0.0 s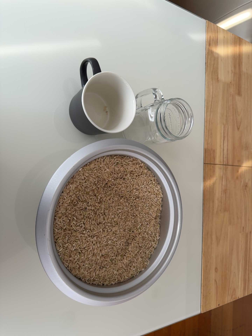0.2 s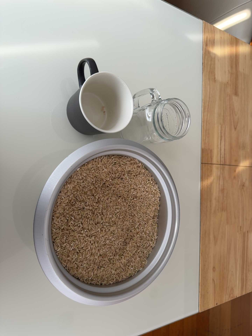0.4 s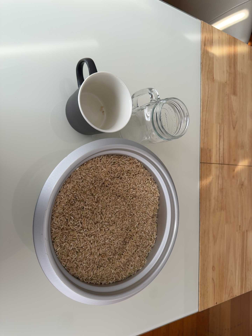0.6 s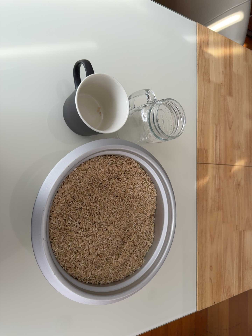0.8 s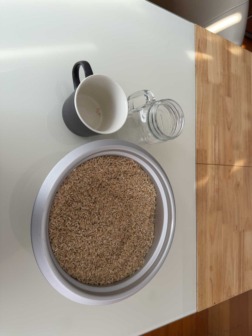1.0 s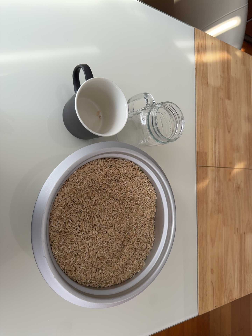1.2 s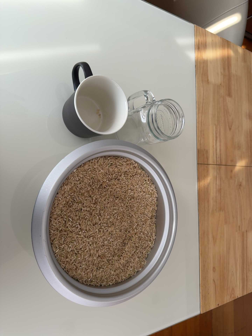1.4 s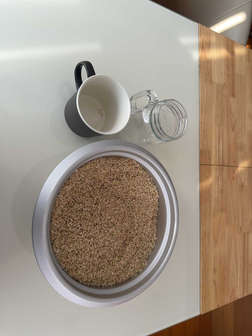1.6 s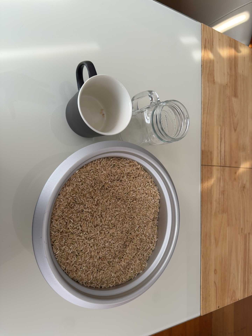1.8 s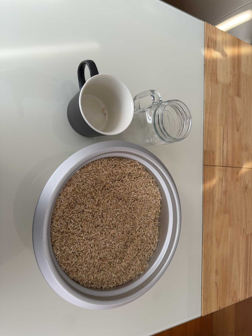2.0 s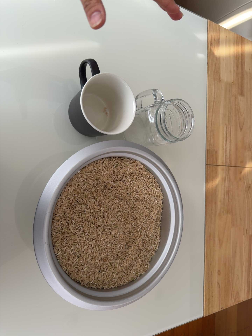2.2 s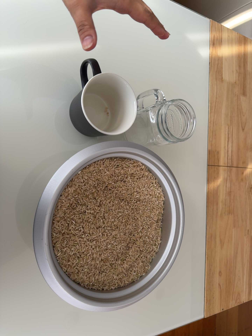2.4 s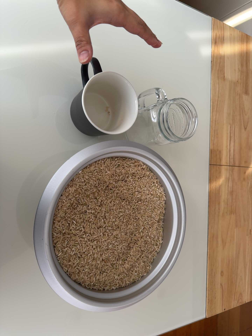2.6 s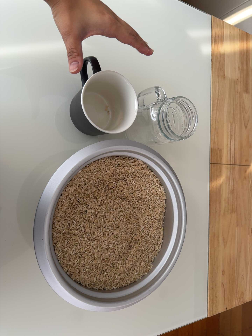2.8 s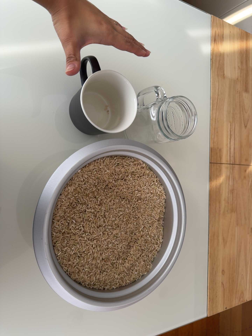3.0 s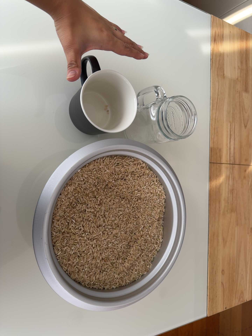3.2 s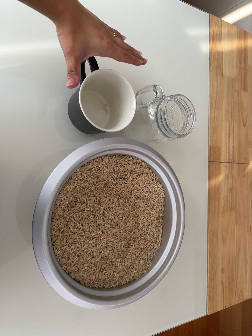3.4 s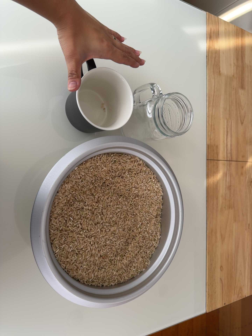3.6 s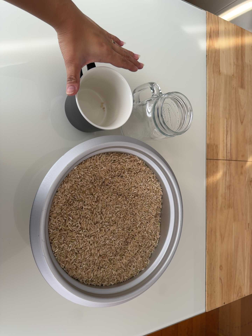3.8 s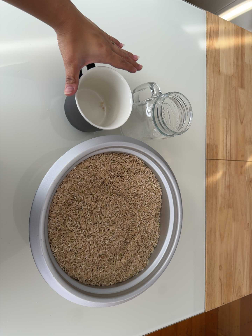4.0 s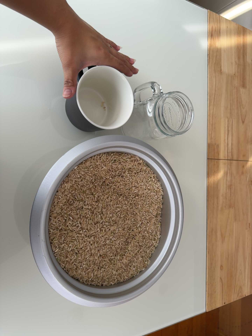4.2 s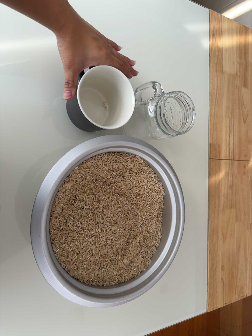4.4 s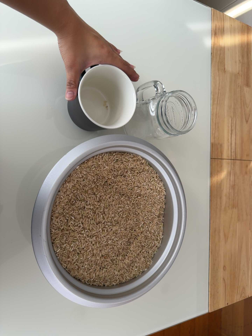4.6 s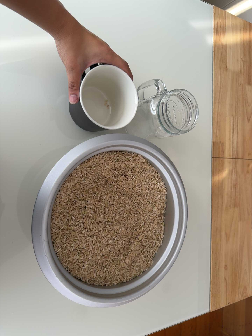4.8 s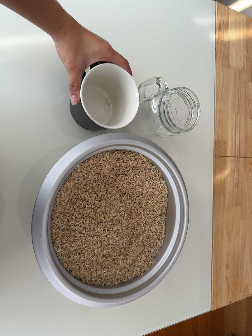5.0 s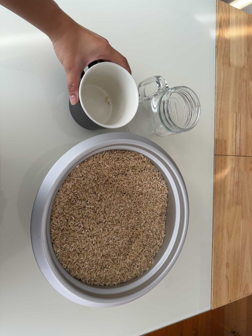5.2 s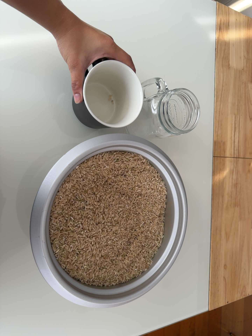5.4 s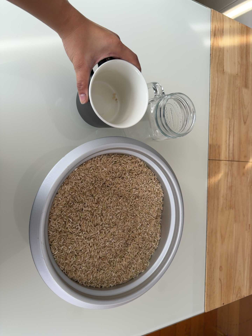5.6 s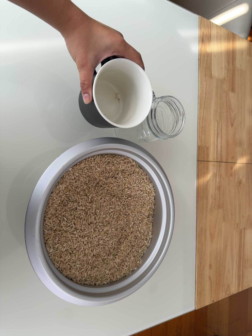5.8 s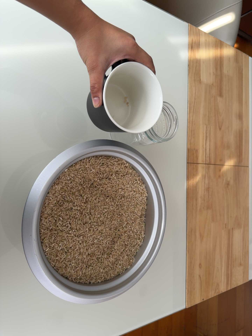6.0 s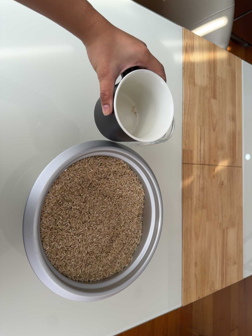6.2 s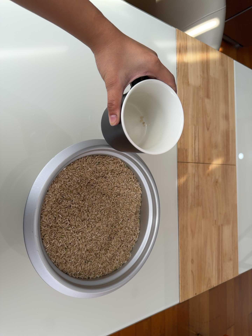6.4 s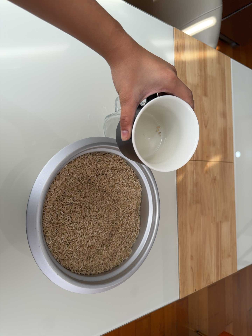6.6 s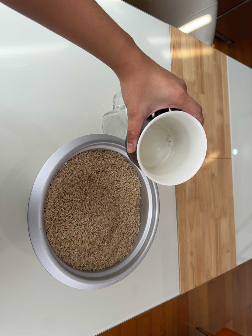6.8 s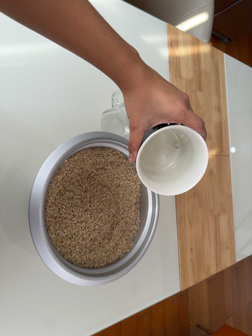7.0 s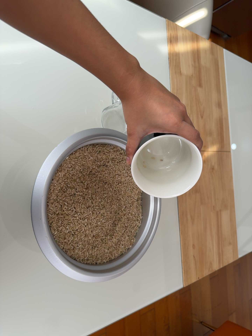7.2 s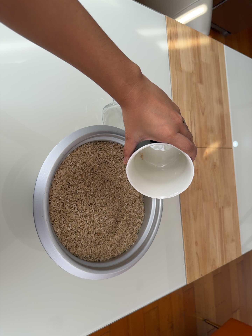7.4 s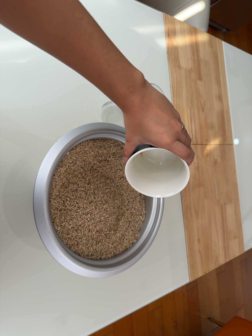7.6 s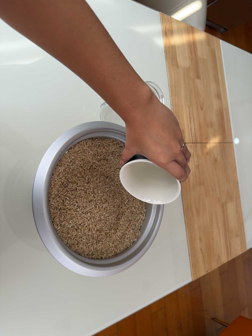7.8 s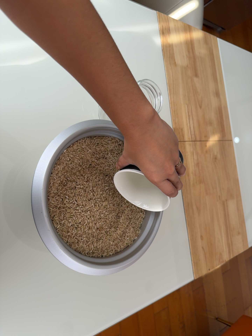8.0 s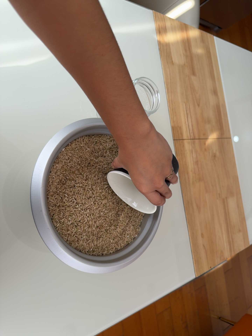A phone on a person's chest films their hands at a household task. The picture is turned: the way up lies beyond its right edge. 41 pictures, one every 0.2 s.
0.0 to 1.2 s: The camera keeps its place and its aim.
1.2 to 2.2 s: The camera shifts only a little, or ends up much as it began.
2.2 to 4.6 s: The camera keeps its place and its aim.
4.6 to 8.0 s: The camera travels toward the bottom of its view and backward, about 8 cm. It rolls about its line of sight by about 10 degrees, and the scene rotates counterclockwise.
The film runs forward here.
